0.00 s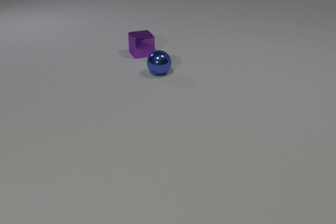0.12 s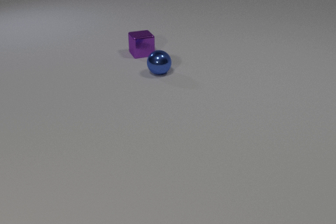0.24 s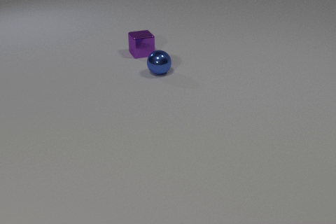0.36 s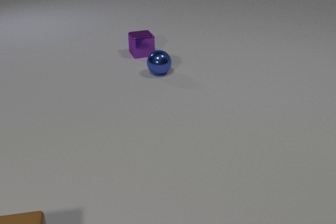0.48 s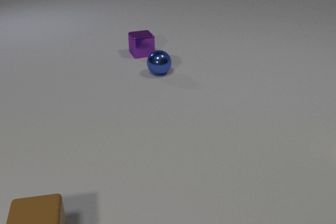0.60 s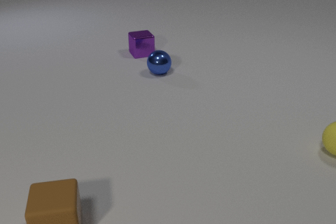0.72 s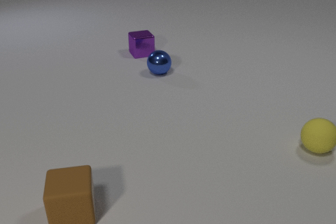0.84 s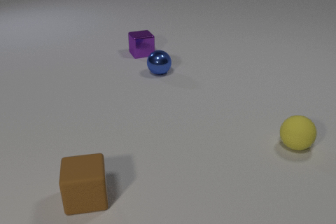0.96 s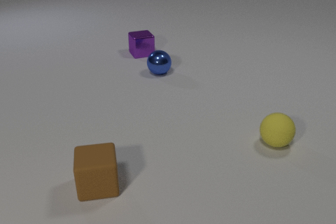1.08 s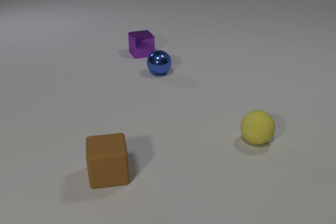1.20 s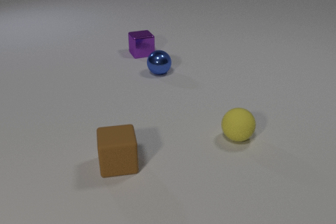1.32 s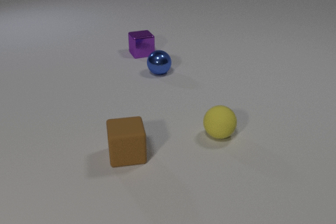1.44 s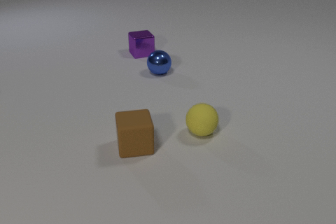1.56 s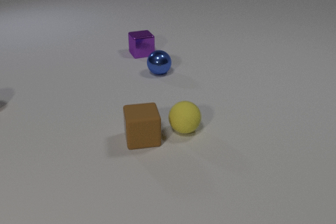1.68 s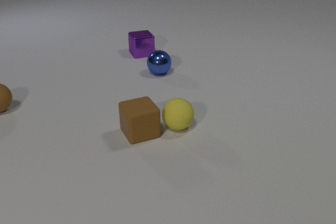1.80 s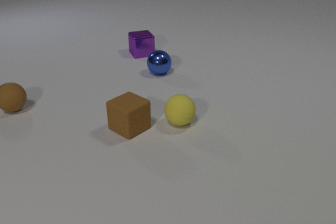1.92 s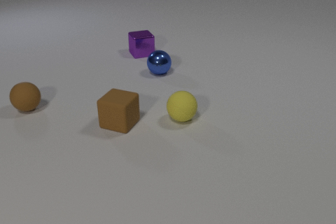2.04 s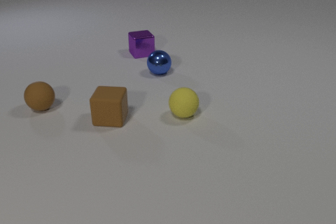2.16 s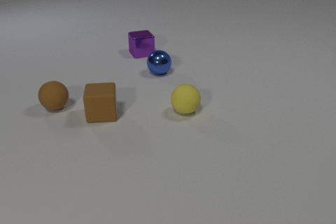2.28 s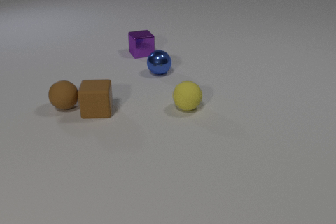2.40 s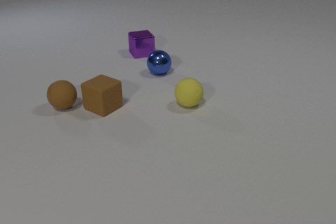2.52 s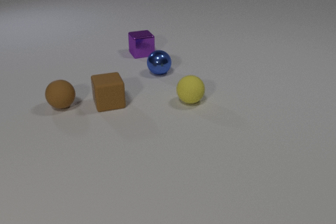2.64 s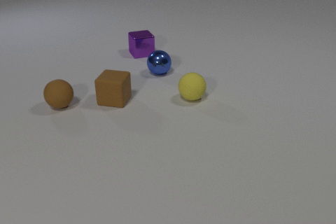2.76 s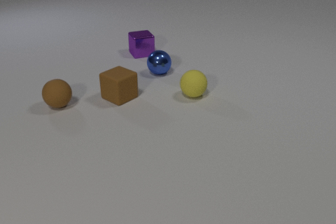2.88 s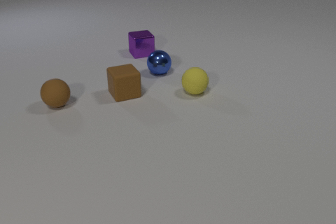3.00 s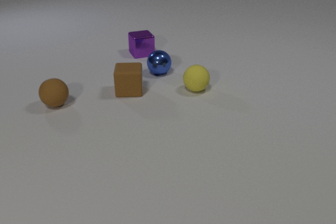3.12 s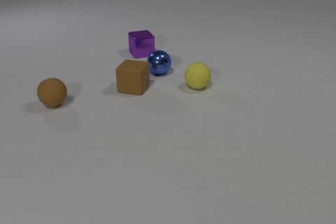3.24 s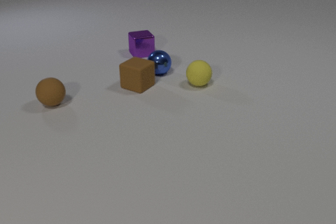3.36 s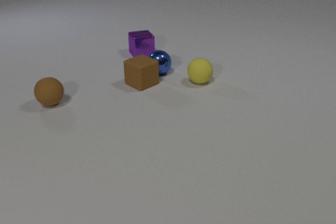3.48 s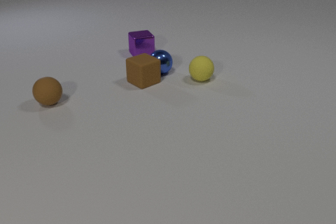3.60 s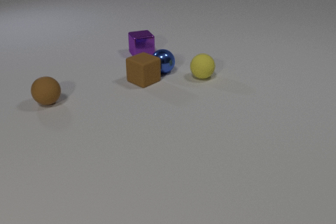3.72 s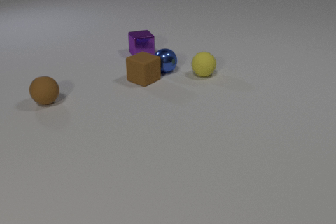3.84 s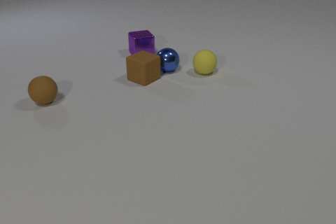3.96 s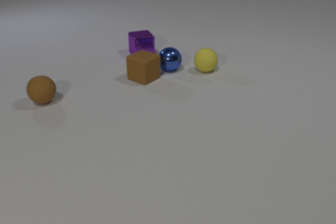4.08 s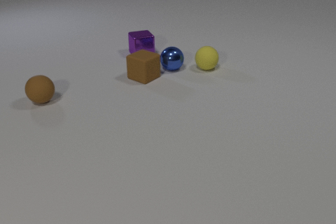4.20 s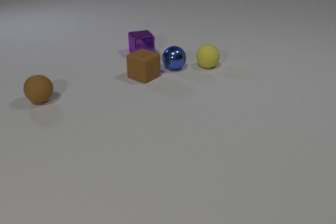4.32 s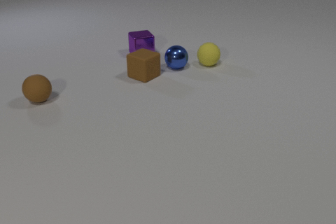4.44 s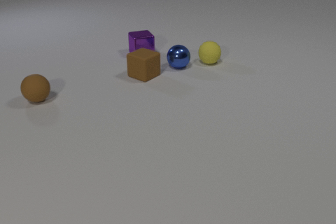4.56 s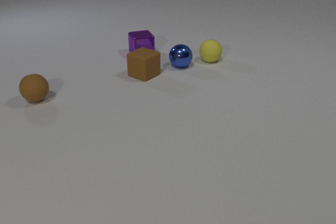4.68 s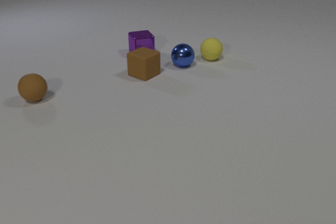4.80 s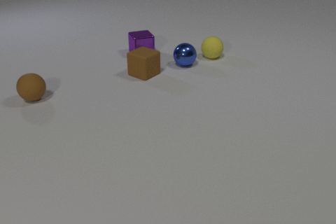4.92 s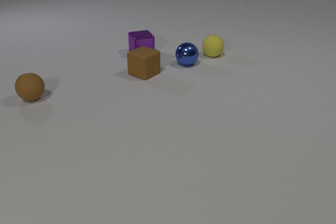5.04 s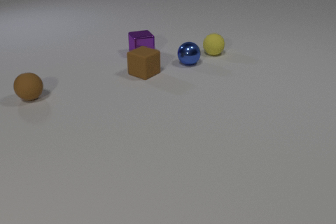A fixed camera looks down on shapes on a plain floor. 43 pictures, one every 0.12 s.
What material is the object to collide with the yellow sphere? rubber.
What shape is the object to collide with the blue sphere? cube.
How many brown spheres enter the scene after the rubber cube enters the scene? 1.
0.00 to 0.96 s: The brown rubber cube comes in at the bottom edge, slides away from the camera and to the right. The yellow rubber sphere comes in at the right edge, rolls to the left.
0.96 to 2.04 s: The brown rubber cube slides away from the camera. The yellow rubber sphere rolls to the left and away from the camera. The brown rubber sphere comes in at the left edge, rolls to the right. The brown rubber cube and the yellow rubber sphere collide.
2.04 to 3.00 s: The brown rubber cube slides away from the camera. The yellow rubber sphere rolls away from the camera. The brown rubber sphere rolls to the right. The brown rubber cube and the brown rubber sphere collide.
3.00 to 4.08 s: The brown rubber cube slides away from the camera and to the right. The yellow rubber sphere rolls away from the camera. The brown rubber sphere rolls to the left and away from the camera. The blue metal sphere rolls to the right and away from the camera. The brown rubber cube and the blue metal sphere collide.
4.08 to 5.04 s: The brown rubber cube slides away from the camera. The yellow rubber sphere rolls away from the camera. The brown rubber sphere rolls to the left and away from the camera. The blue metal sphere rolls to the right and away from the camera.
